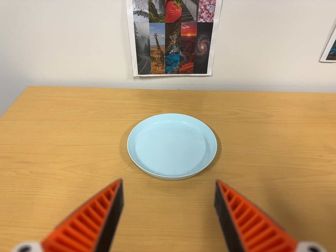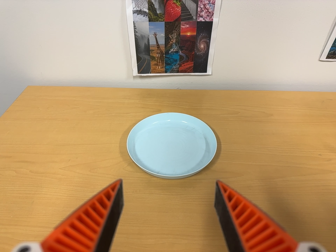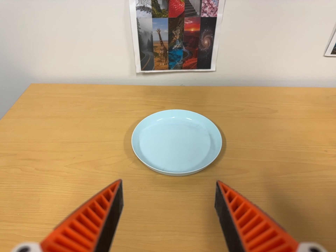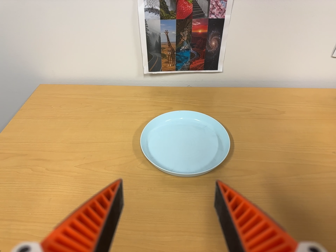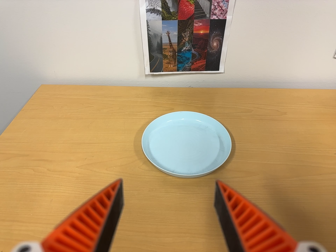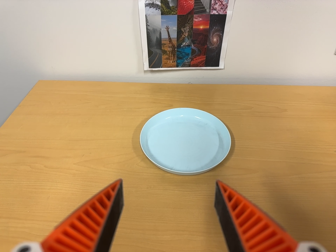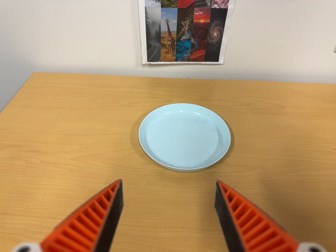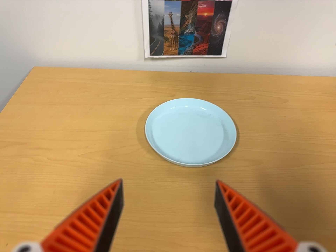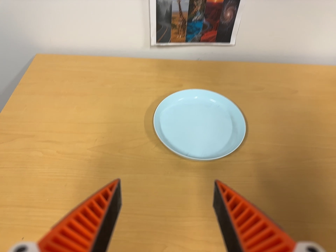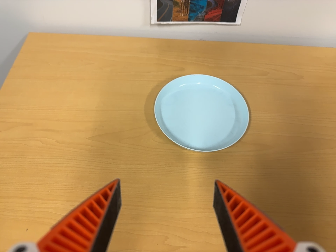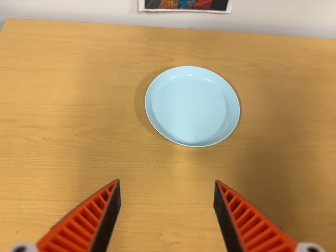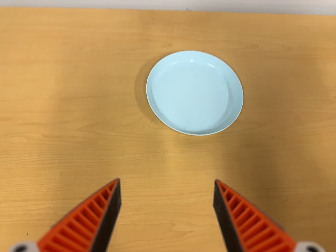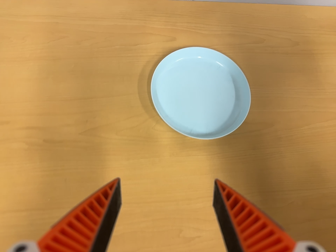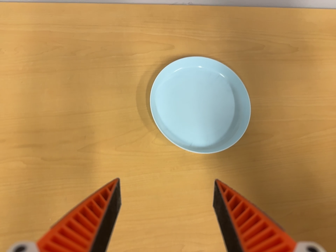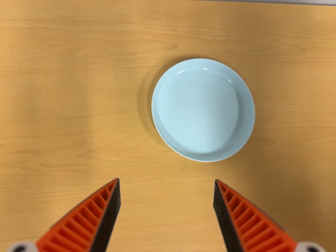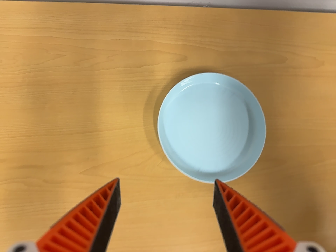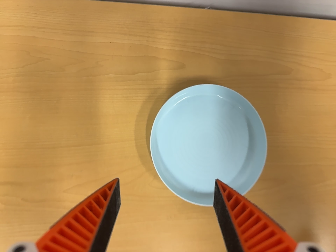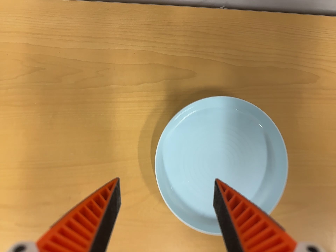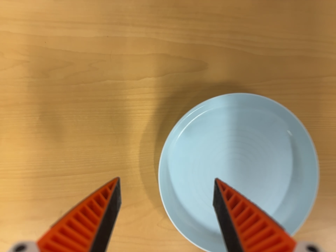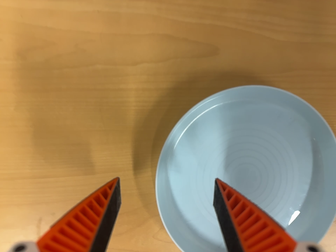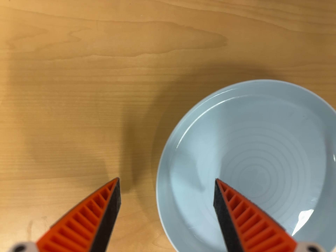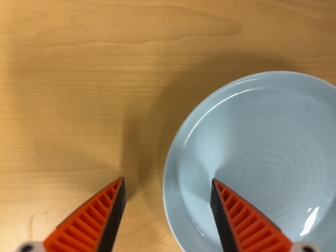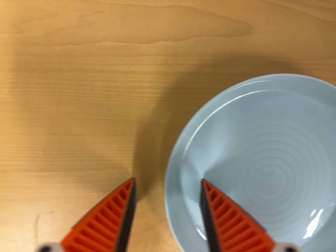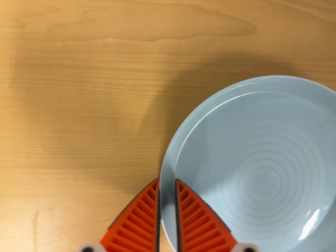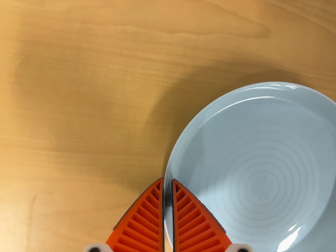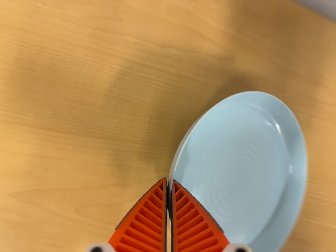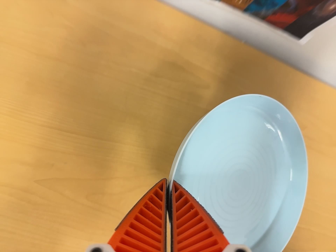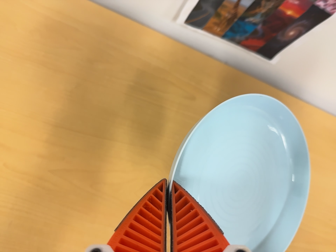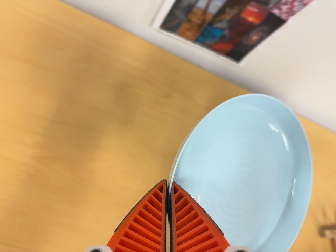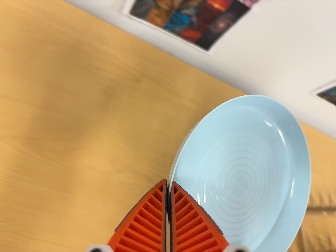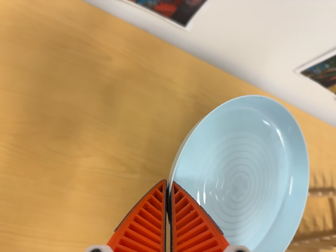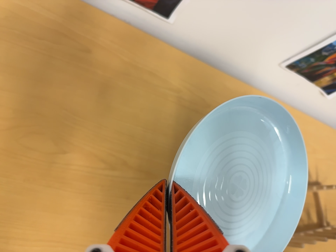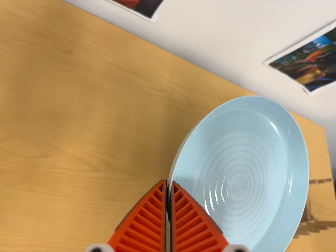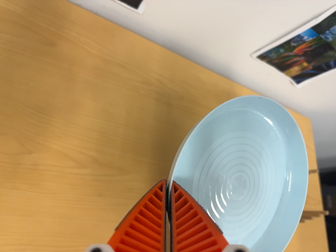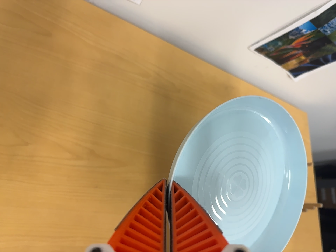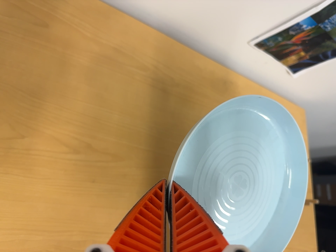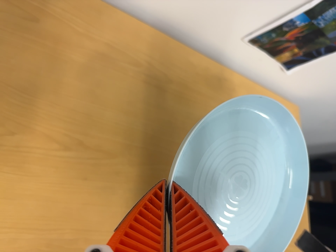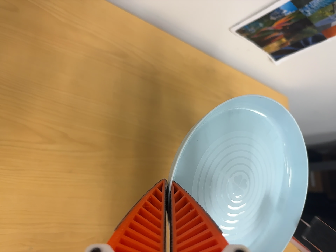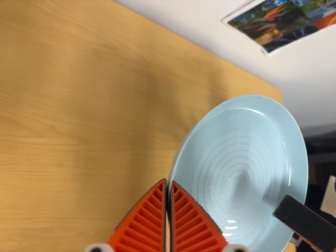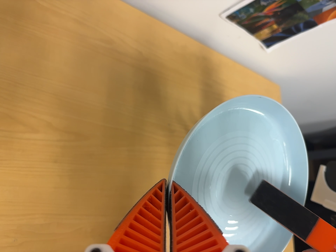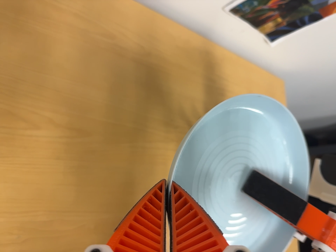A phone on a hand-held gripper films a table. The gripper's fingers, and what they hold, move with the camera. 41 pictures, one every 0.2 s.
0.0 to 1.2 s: The camera shifts only a little, or ends up much as it began.
1.2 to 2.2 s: The camera travels toward the top of its view and to its left, about 14 cm. Its aim tips toward the bottom of its view by about 20 degrees.
2.2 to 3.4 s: The camera travels toward the top of its view and forward, about 28 cm. Its aim tips toward the bottom of its view by about 20 degrees.
3.4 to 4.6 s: The camera travels forward, about 14 cm, so what stands in front looms larger. Its aim tips toward the bottom of its view by about 10 degrees.
4.6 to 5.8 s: The camera pans to its right by about 25 degrees. It travels backward and toward the bottom of its view, about 32 cm, so what stands in front gets smaller. Its aim tips toward the top of its view by about 30 degrees. It rolls about its line of sight by about 10 degrees, and the scene rotates clockwise.
5.8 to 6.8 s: The camera travels to its right and forward, about 8 cm, so close, fixed things drift to the left. Its aim tips toward the bottom of its view by about 10 degrees, and the scene shifts upward.
6.8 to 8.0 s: The camera shifts only a little, or ends up much as it began.
The film runs forward here.
